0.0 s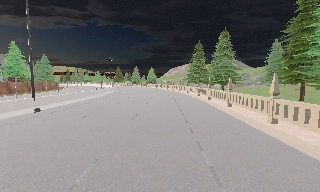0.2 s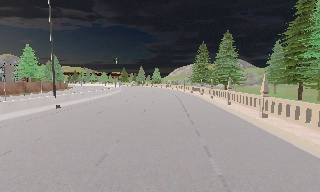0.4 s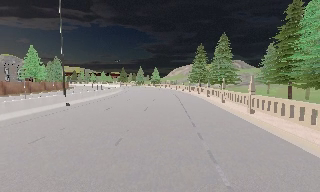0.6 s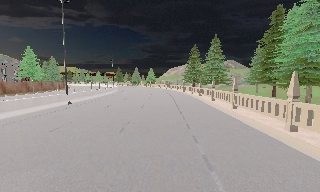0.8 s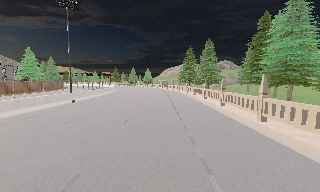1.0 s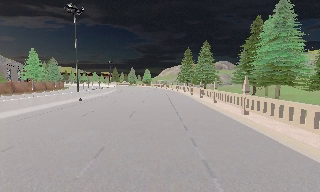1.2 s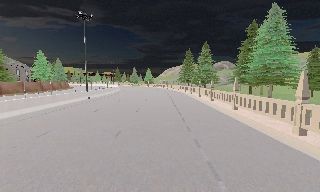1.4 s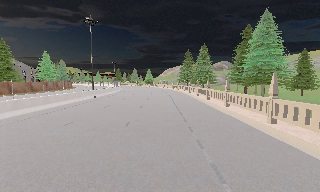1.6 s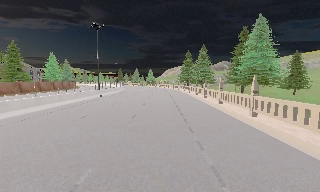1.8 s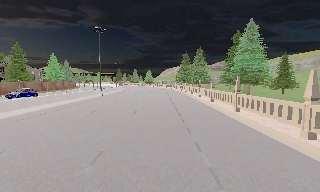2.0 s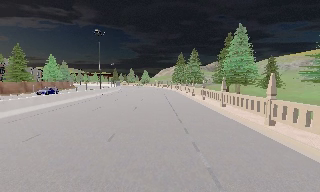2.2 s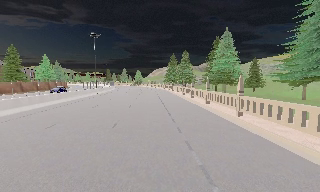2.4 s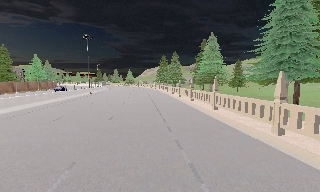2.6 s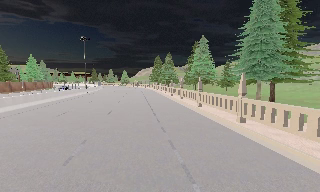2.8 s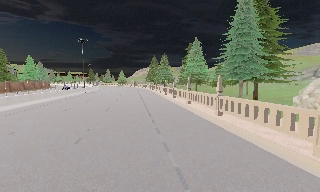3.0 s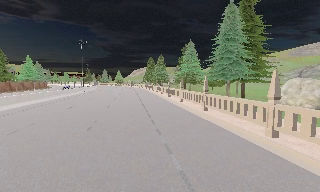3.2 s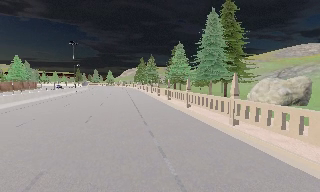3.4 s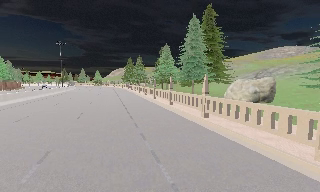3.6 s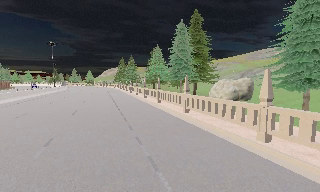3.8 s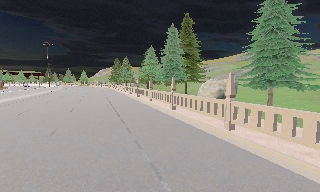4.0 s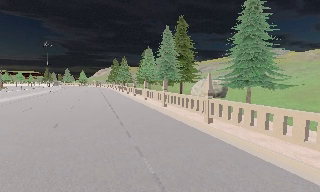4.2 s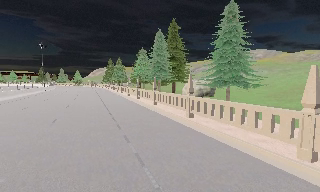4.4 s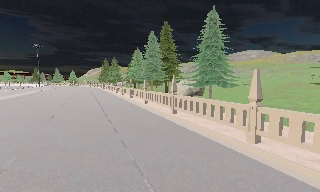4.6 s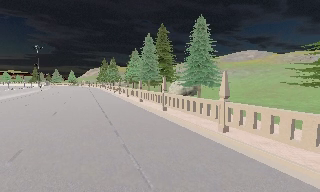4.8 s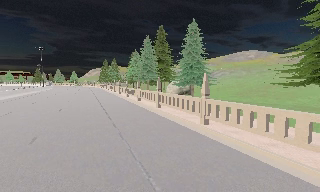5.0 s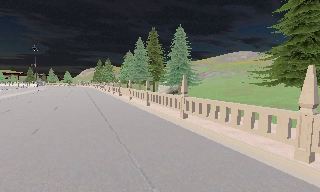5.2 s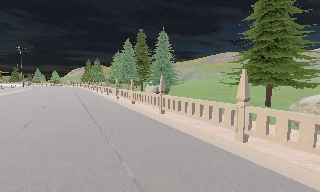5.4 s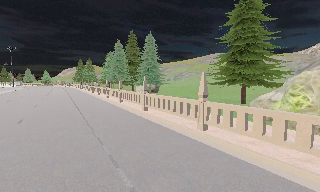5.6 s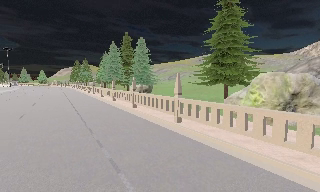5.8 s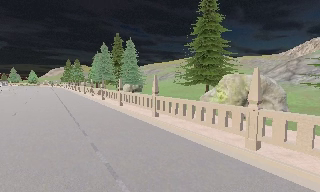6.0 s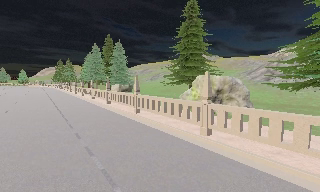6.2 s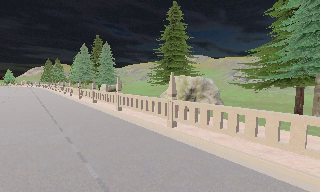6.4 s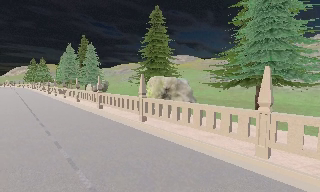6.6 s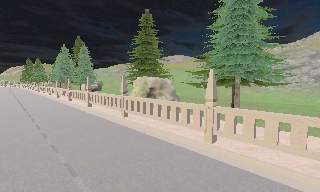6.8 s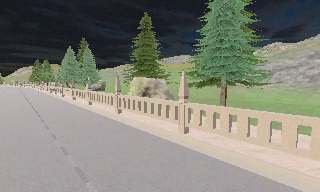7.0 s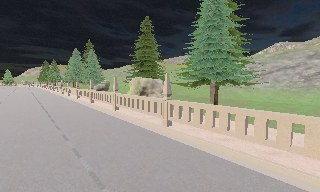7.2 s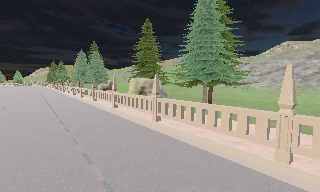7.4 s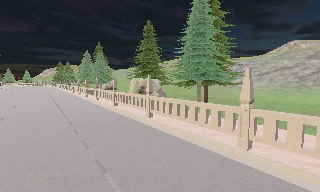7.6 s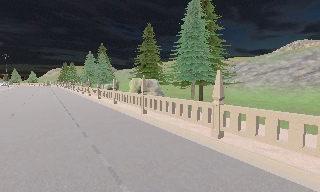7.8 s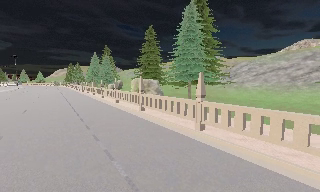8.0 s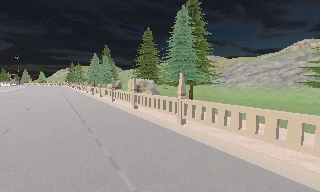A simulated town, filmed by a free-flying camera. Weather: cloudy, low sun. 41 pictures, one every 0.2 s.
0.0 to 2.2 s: The camera travels backward, about 20 m, so what stands in front gets smaller.
2.2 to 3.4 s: The camera swings to its right by about 15 degrees, and the scene slides to the left. It travels backward, about 11 m, so what stands in front gets smaller.
3.4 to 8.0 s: The scene slides to the left, as the camera pans about 15 degrees to its right. It travels backward and to its right, about 35 m, so what stands in front gets smaller.
The film runs backward here.
